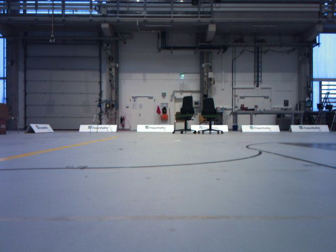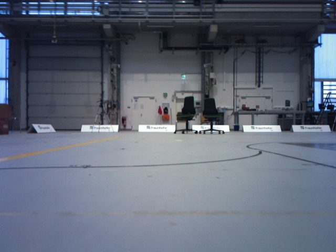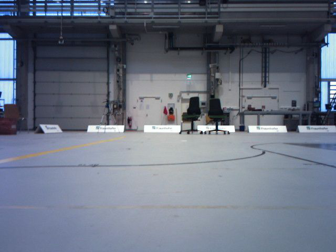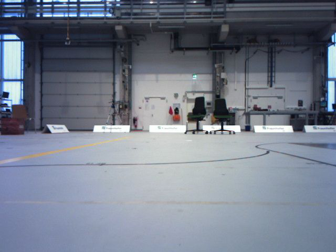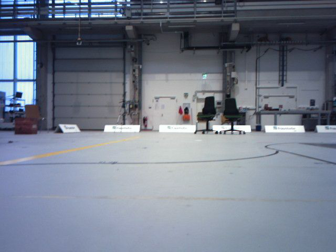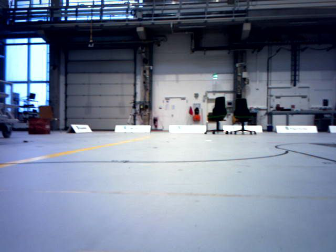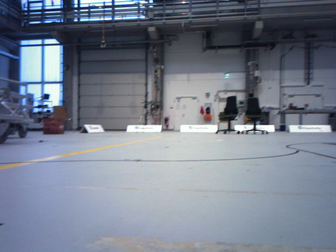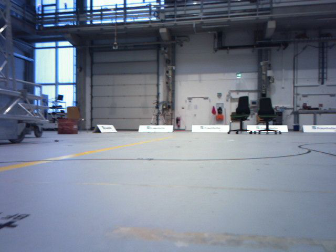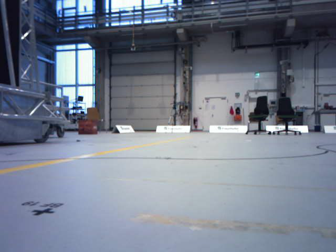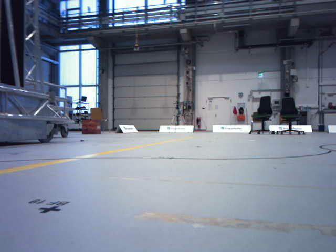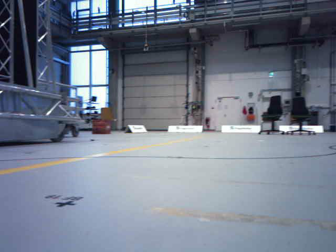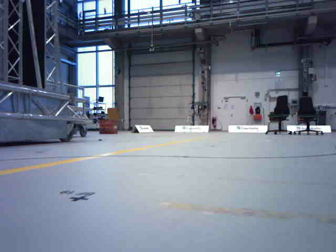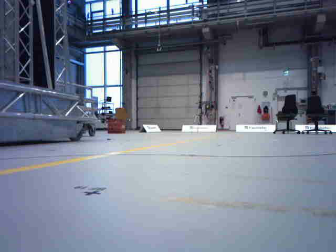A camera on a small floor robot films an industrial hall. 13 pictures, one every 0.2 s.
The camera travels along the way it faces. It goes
backward.
0.0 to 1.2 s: The camera travels backward, about 0.2 m, so what stands in front gets smaller.
1.2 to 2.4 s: The scene slides to the right, as the camera pans about 10 degrees to its left. It travels backward, about 0.3 m, so what stands in front gets smaller.
The film runs backward here.
